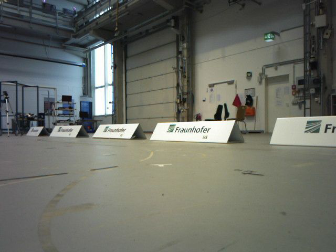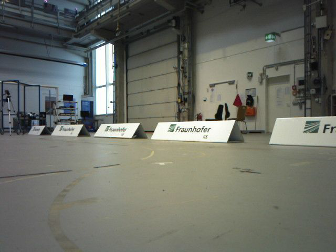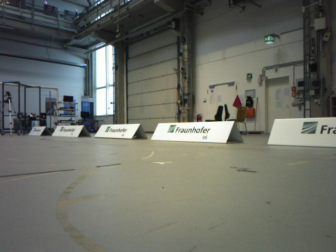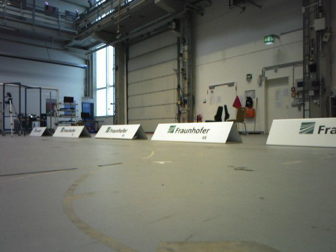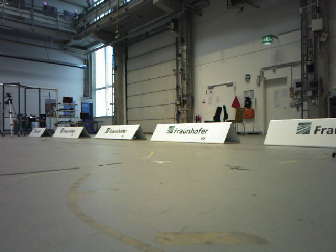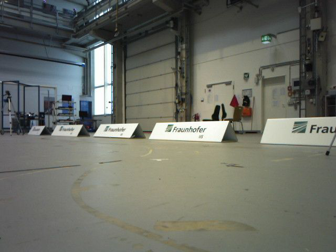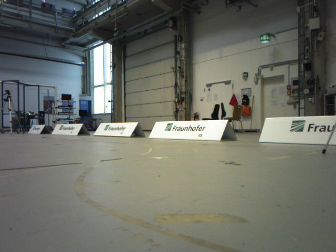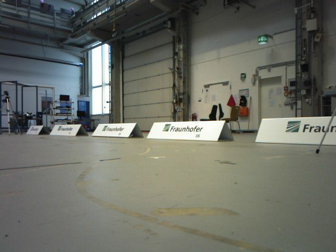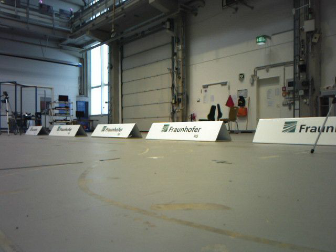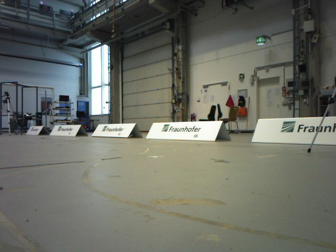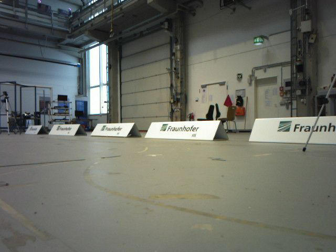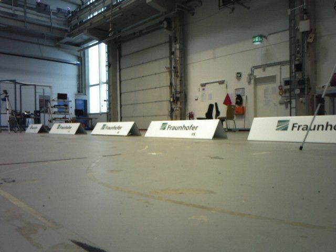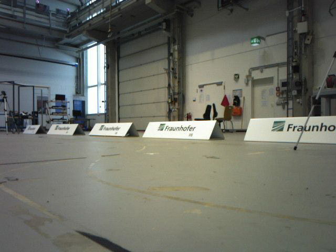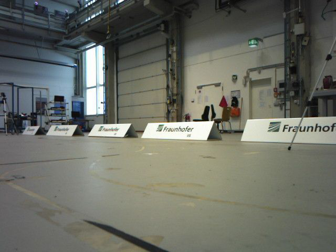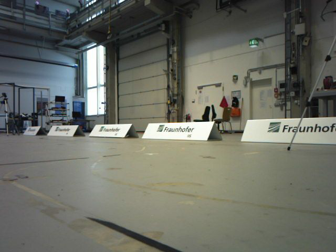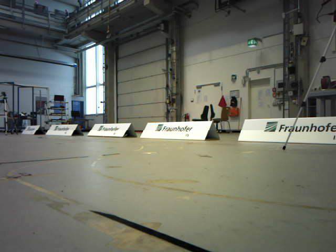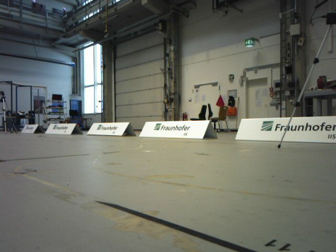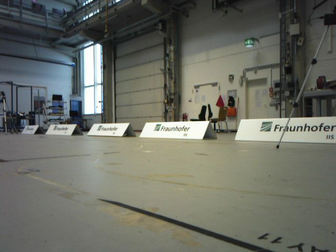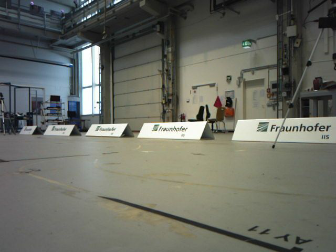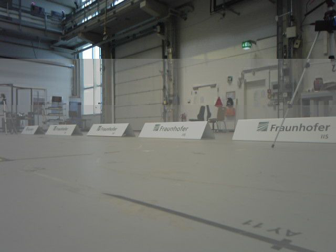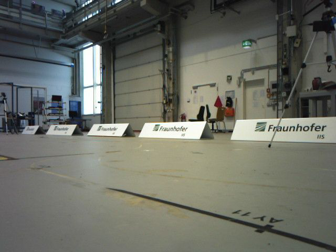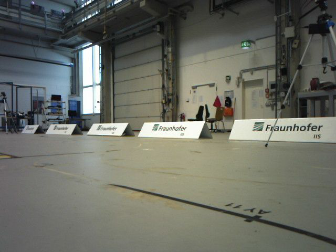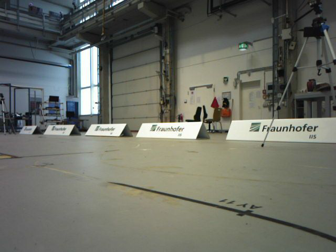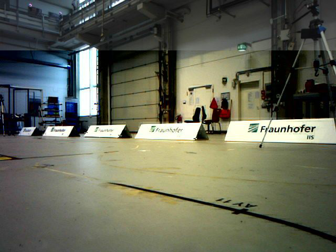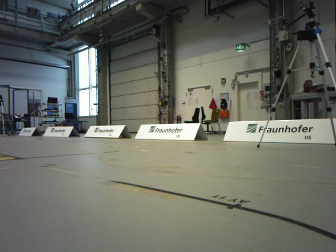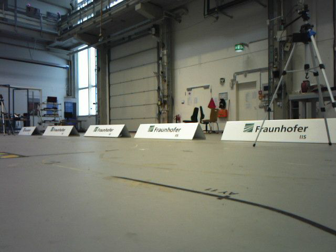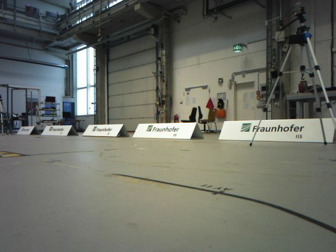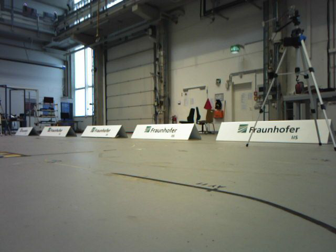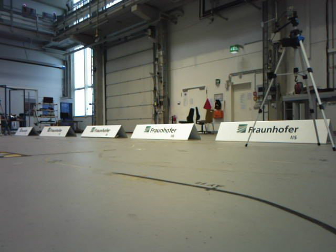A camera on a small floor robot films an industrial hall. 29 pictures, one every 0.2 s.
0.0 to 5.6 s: The camera travels backward, about 1.2 m, so what stands in front gets smaller.
The film runs backward here.
